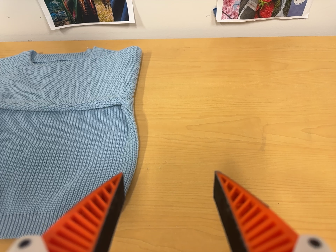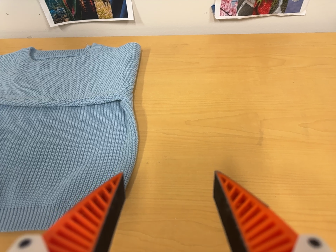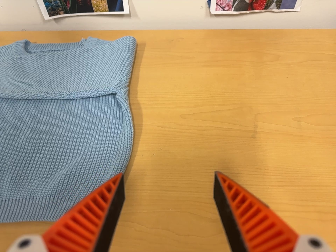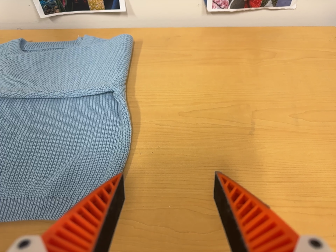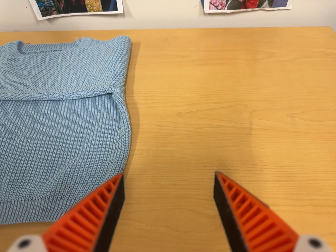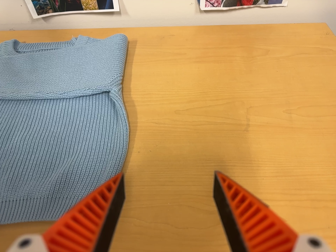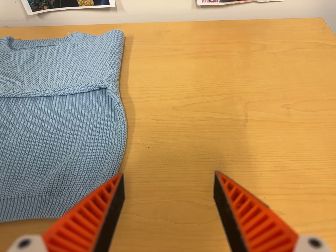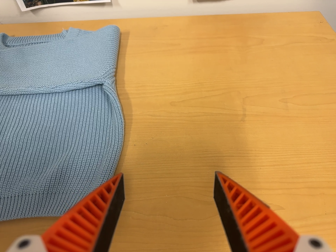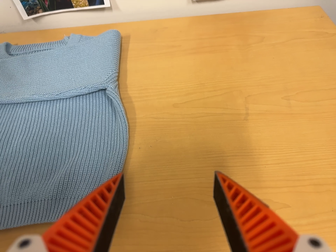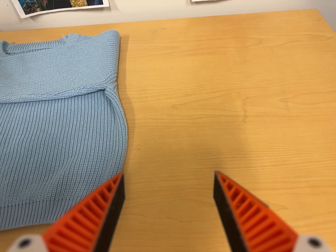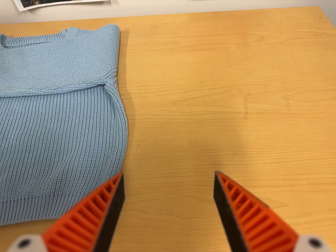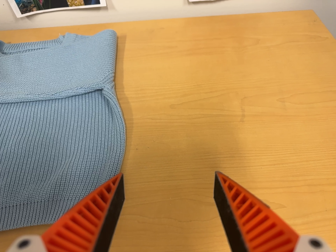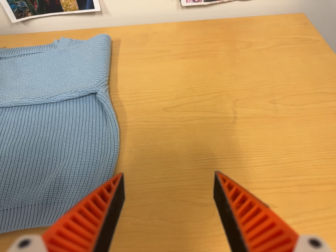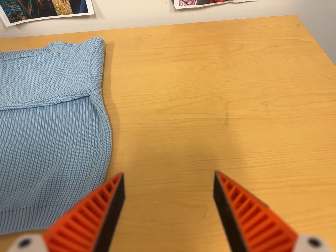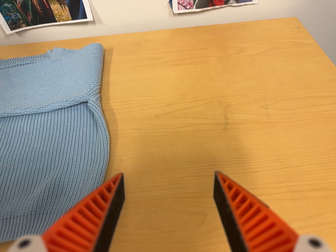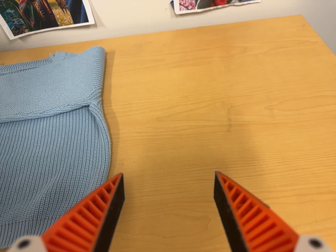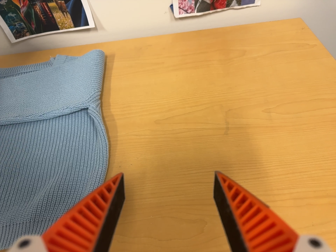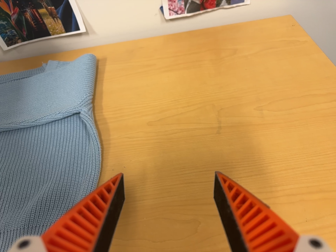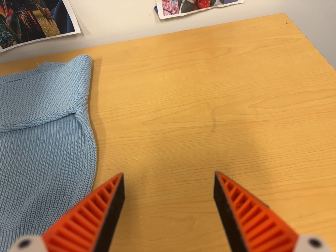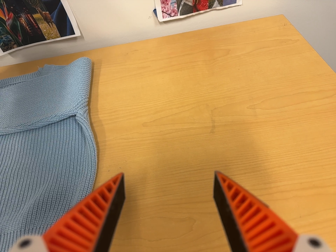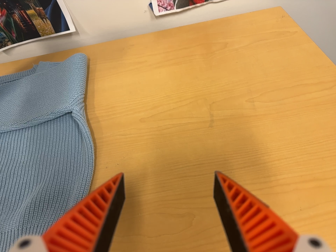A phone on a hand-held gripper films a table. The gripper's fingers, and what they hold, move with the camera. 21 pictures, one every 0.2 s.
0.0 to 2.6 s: The camera shifts only a little, or ends up much as it began.
2.6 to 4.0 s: The camera travels to its right, about 5 cm.
The film runs forward here.
